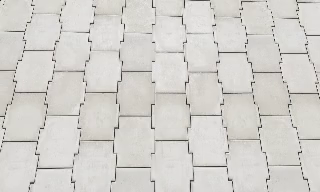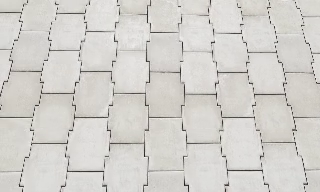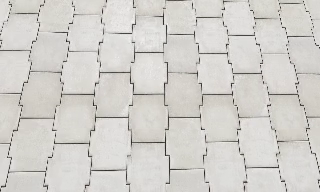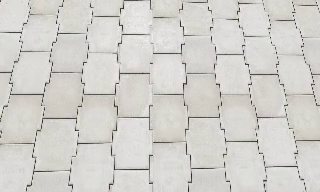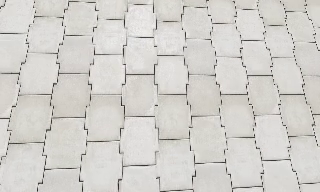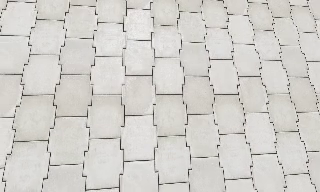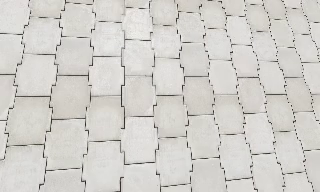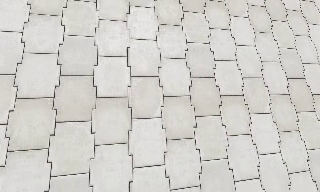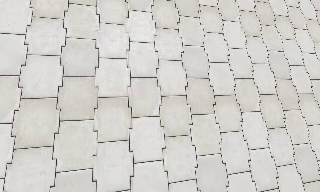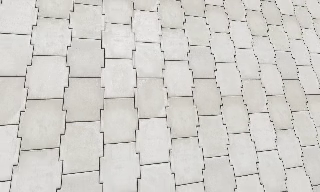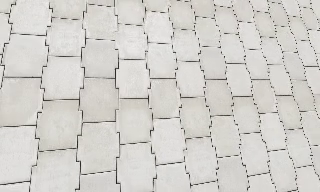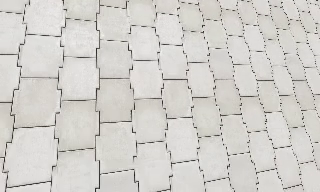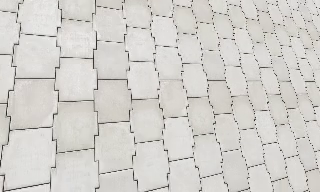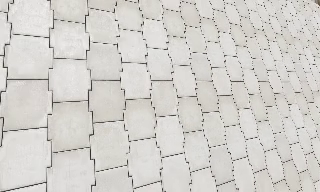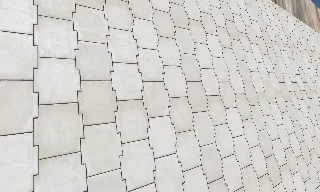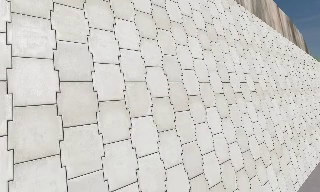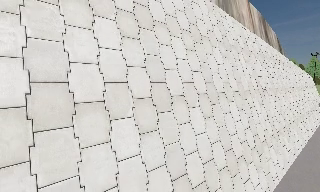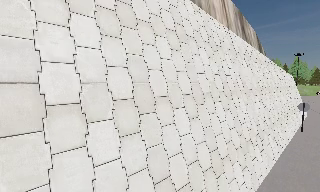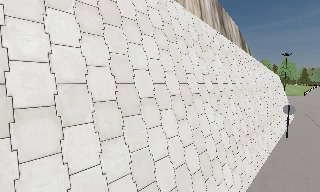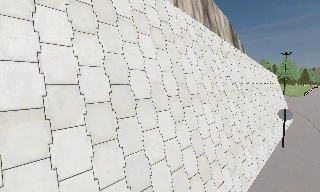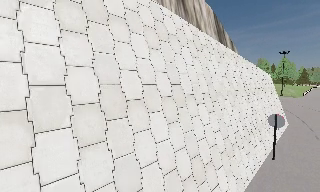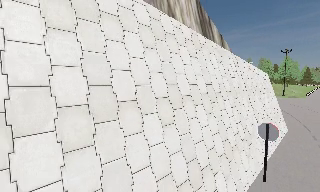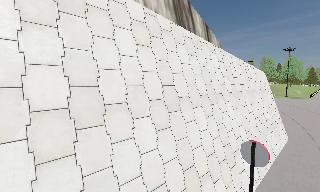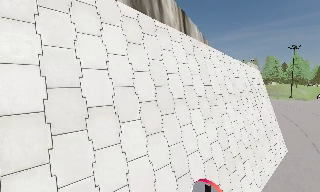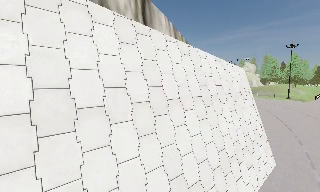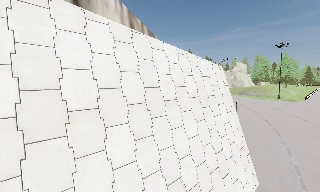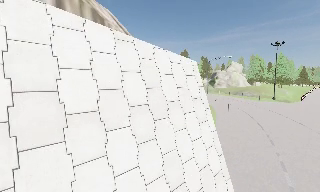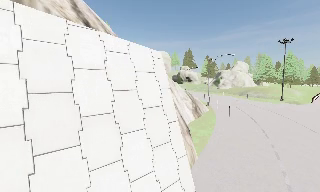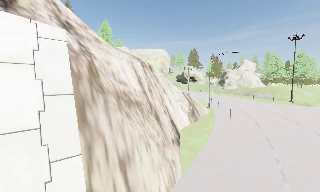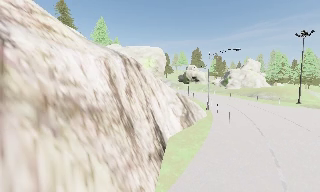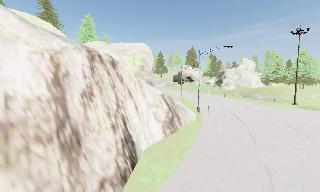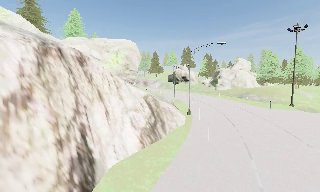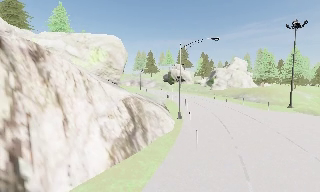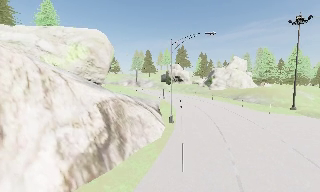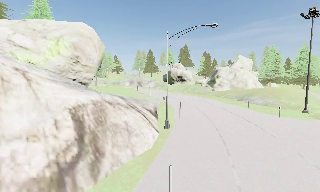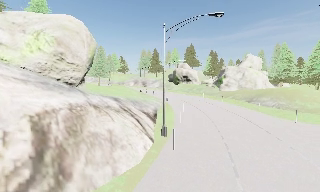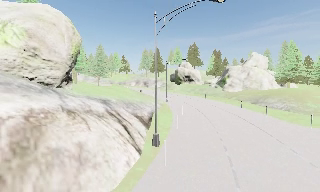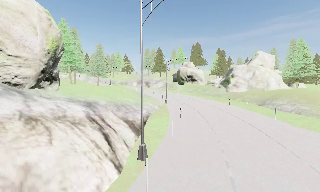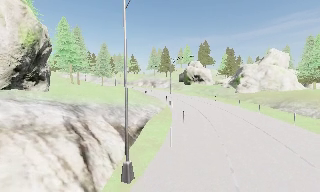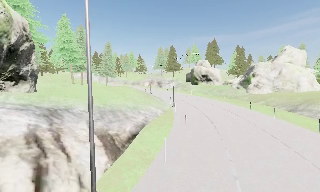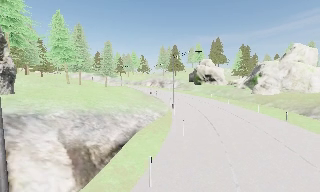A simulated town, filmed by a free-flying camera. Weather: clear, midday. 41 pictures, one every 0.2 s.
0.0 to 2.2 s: The camera pans to its right, which is clockwise from overhead, by about 15 degrees. It travels to its right, about 20 m, so close, fixed things drift to the left.
2.2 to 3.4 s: The camera swings to its right by about 25 degrees, and the scene slides to the left. It travels to its right and forward, about 12 m, so close, fixed things drift to the left.
3.4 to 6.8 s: The camera travels forward and to its right, about 35 m, so what stands in front looms larger.
6.8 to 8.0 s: The camera pans to its left, which is counterclockwise from overhead, by about 10 degrees. It travels forward and to its right, about 11 m, so what stands in front looms larger.
The film runs backward here.
